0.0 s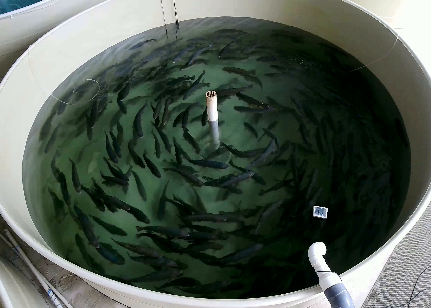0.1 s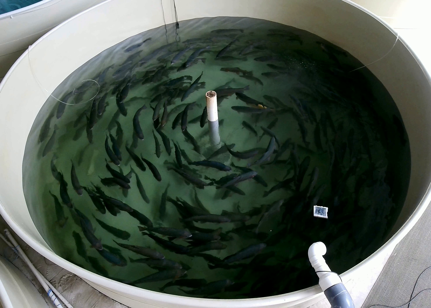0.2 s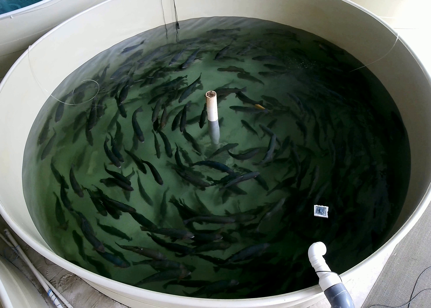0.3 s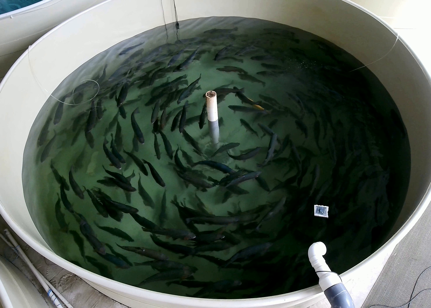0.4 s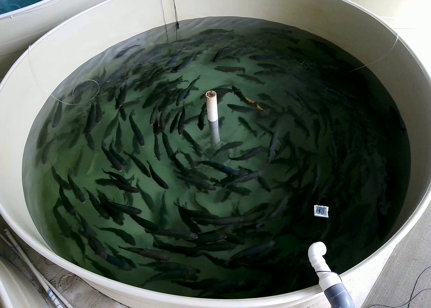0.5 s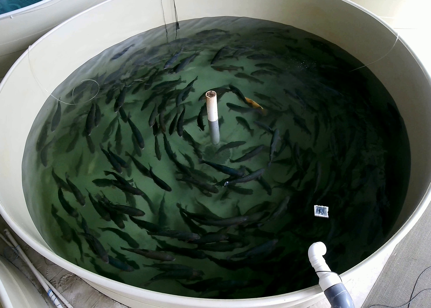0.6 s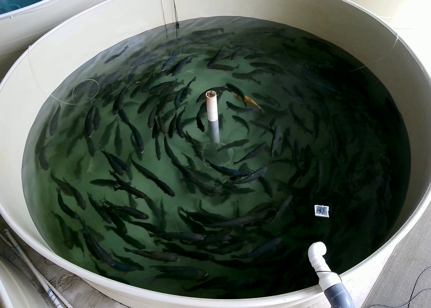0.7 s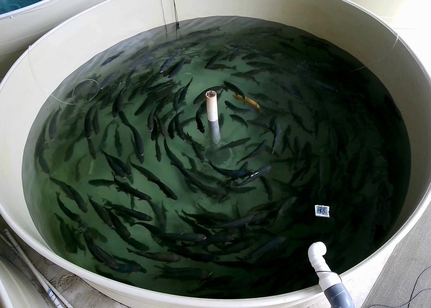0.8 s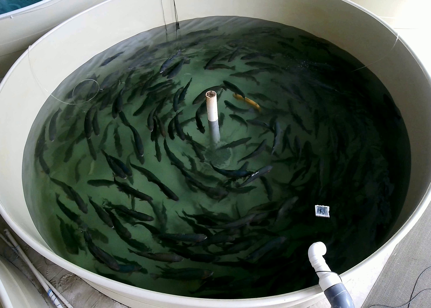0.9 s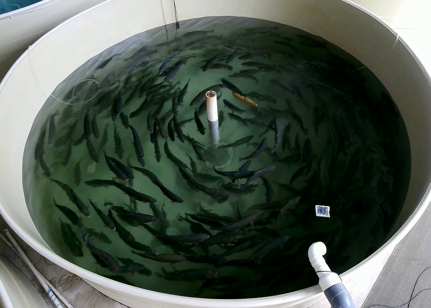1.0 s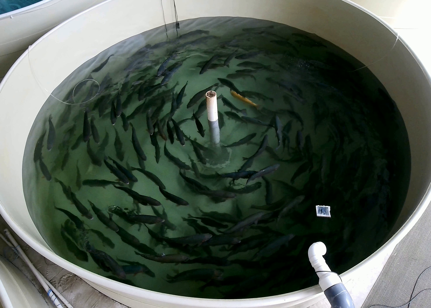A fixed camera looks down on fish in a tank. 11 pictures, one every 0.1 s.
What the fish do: Normal cruising.
